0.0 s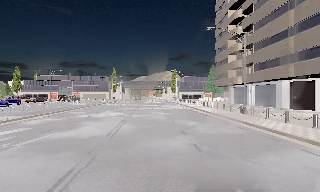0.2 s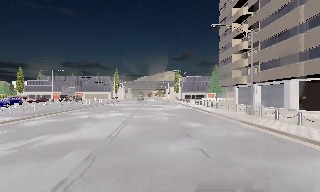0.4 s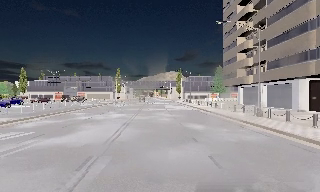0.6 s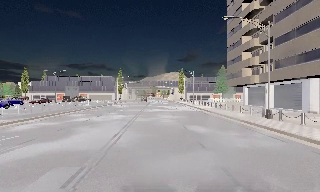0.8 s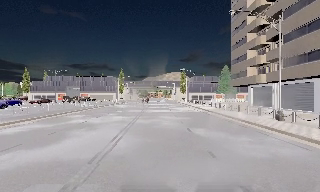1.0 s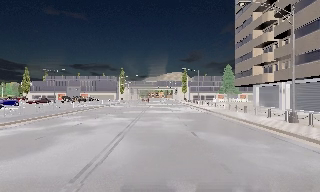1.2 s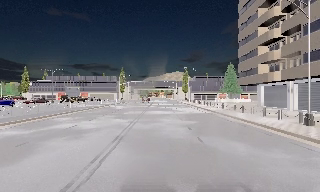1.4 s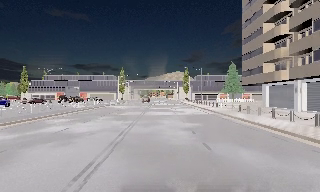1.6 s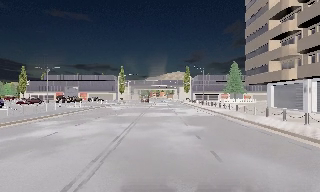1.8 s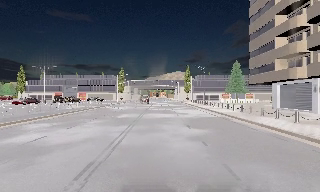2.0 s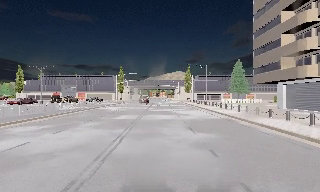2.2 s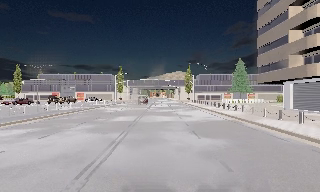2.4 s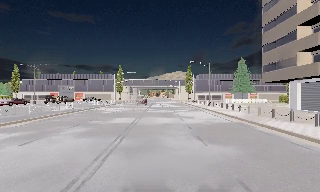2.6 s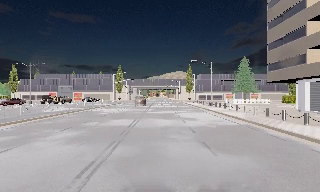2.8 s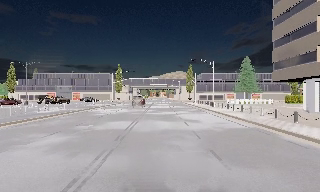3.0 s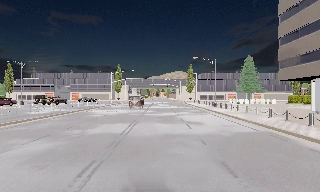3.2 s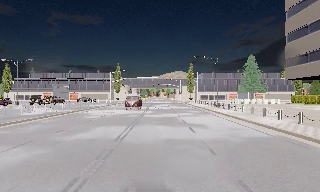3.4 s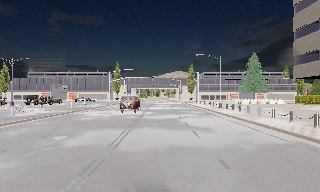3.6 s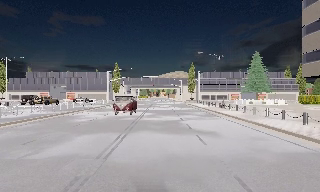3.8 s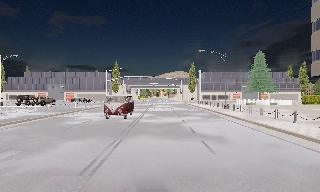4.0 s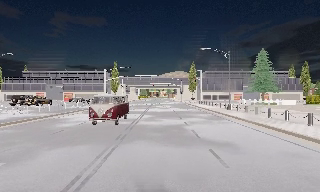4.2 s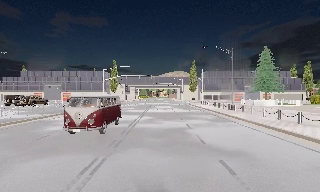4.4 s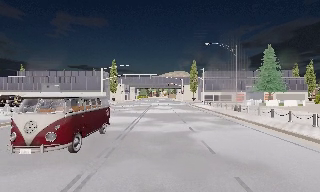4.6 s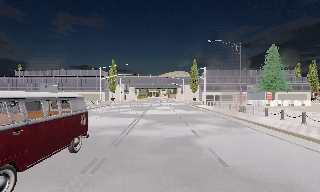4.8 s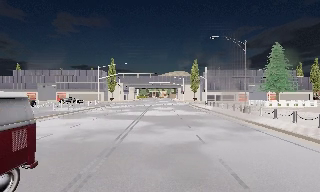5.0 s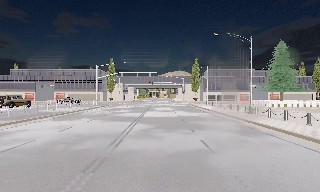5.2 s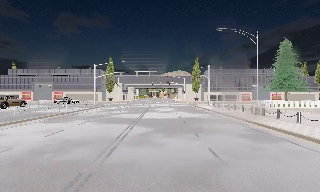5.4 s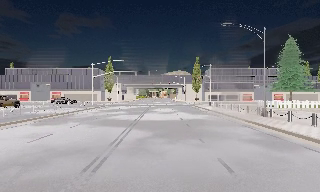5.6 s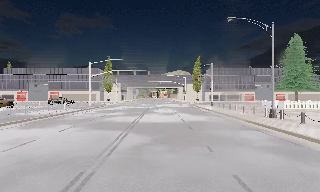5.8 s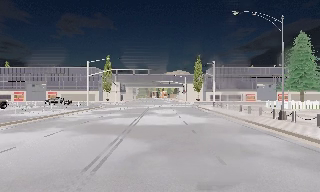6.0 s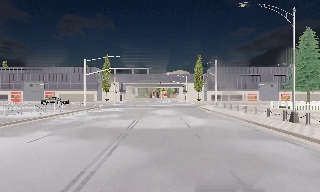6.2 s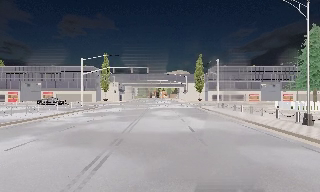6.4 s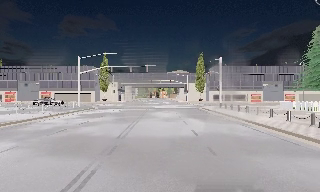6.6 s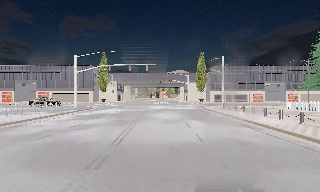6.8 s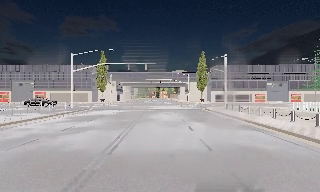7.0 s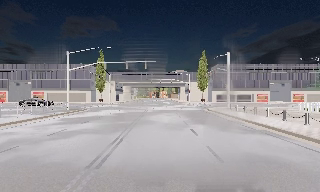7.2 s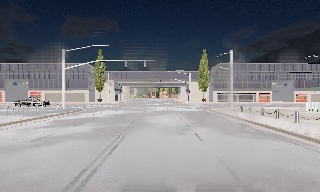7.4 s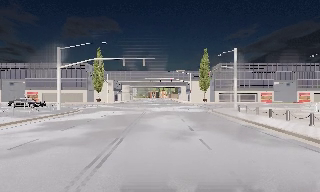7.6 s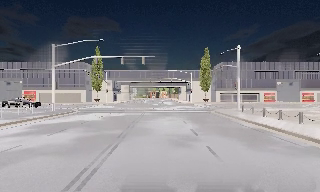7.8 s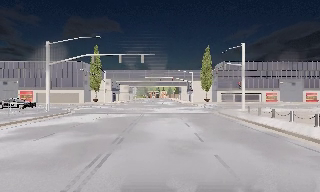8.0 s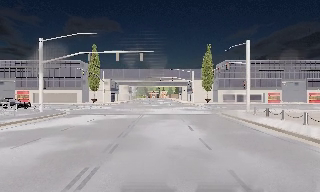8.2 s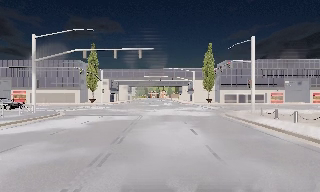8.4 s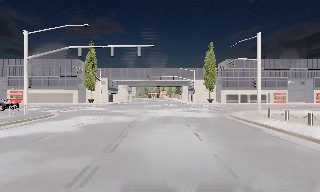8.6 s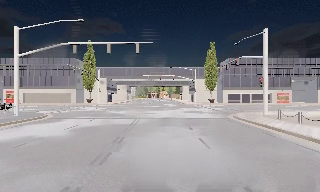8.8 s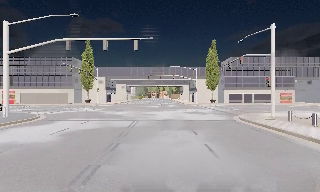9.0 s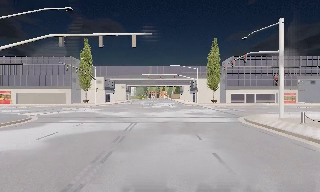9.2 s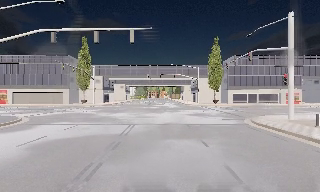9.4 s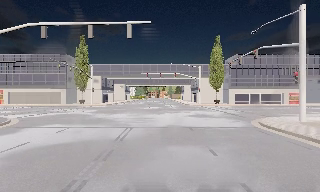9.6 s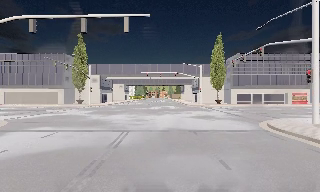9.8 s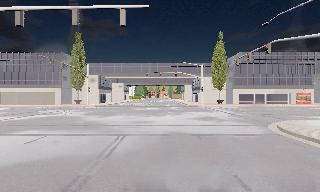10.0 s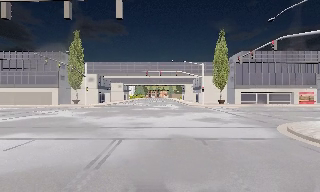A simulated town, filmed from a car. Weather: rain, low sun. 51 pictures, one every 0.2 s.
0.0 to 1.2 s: The camera travels forward, about 4.5 m, so what stands in front looms larger. It gains speed.
1.2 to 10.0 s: The camera travels forward, about 40 m, so what stands in front looms larger.
The film runs forward here.
